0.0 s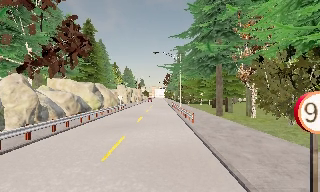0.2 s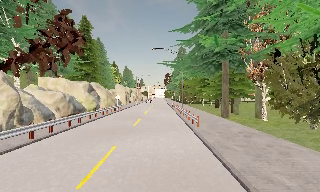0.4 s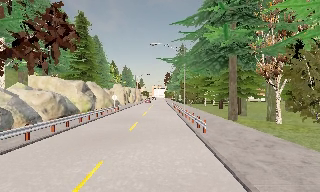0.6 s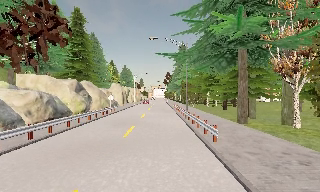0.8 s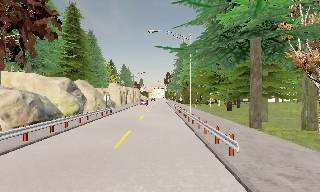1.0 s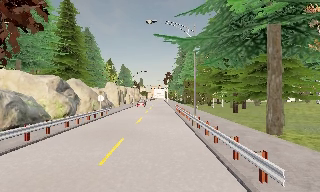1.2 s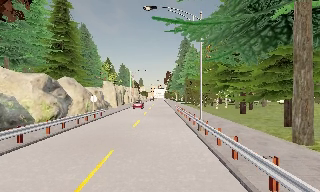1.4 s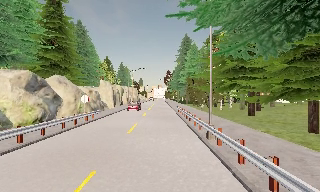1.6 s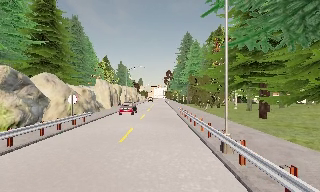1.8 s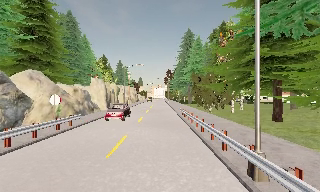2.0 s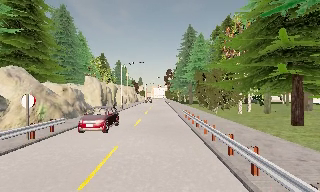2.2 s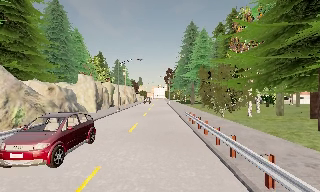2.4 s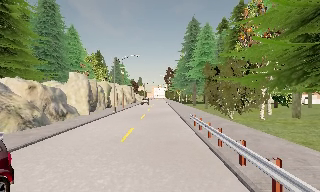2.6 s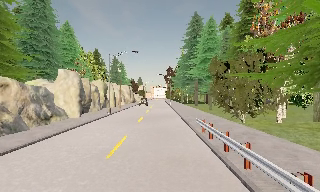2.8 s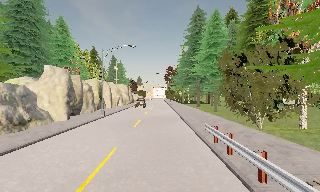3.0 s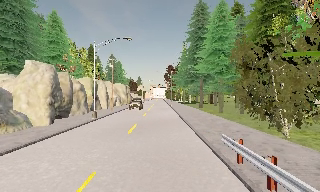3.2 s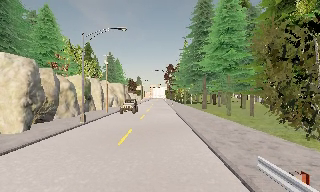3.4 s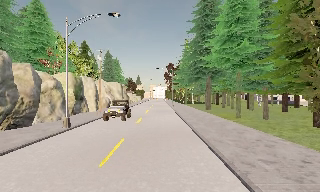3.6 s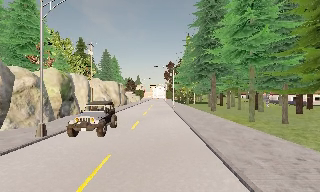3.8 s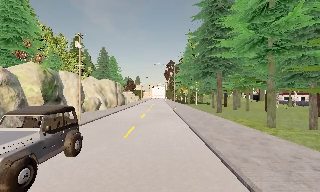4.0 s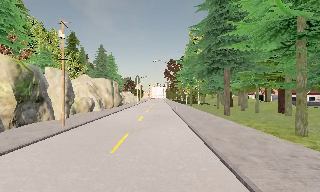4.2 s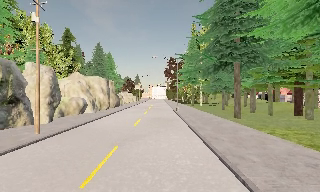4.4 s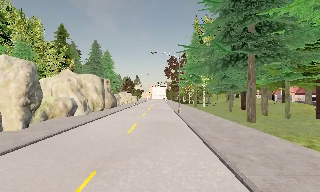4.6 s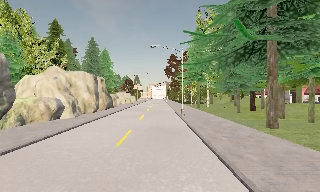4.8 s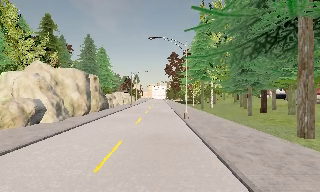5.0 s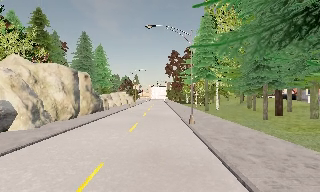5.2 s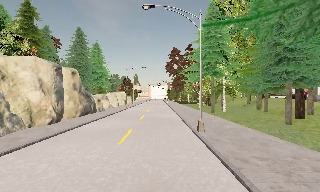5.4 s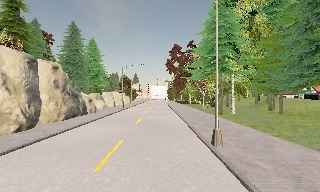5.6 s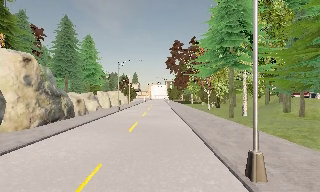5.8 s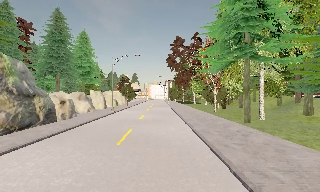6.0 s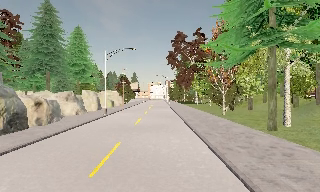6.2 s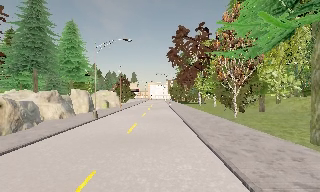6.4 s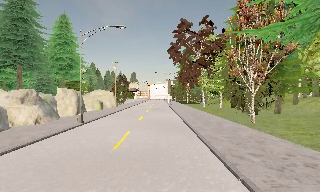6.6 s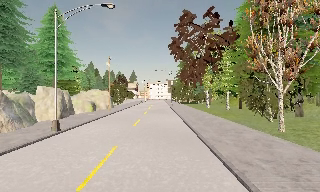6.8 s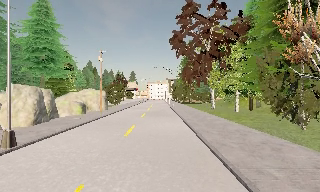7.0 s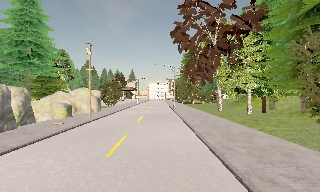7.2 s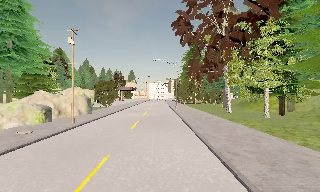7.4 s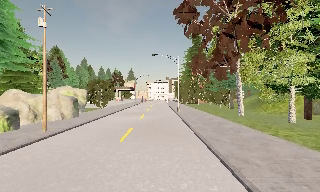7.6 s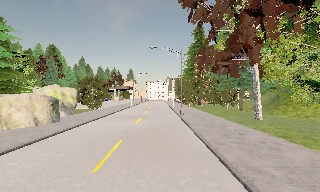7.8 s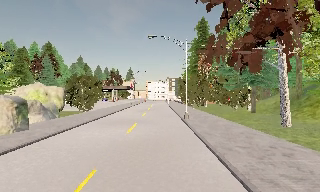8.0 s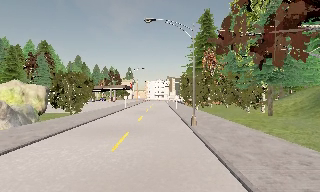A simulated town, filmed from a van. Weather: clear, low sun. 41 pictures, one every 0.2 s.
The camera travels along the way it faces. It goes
forward.
0.0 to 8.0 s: The camera travels forward, about 100 m, so what stands in front looms larger. It gains speed.
The film runs forward here.
